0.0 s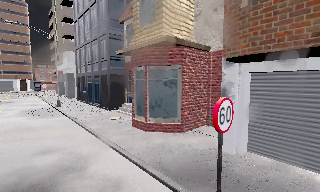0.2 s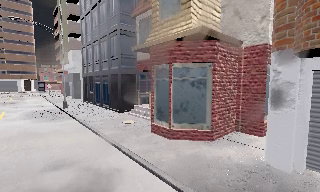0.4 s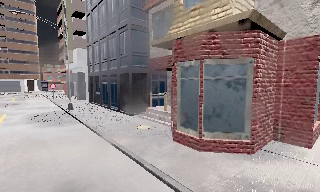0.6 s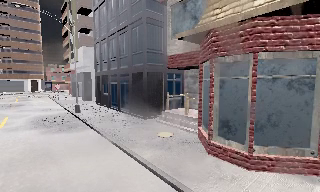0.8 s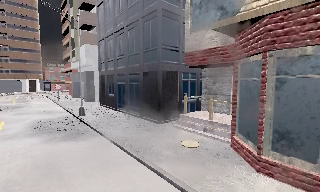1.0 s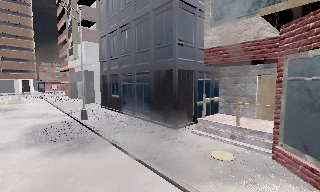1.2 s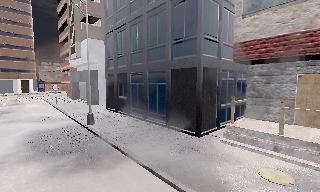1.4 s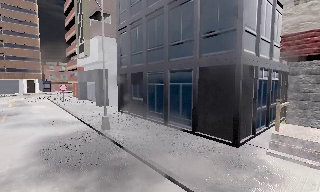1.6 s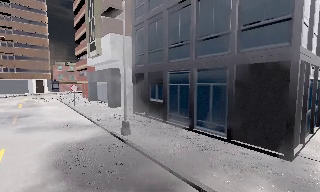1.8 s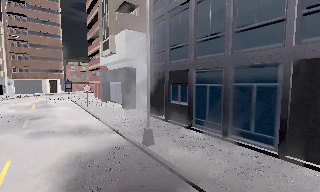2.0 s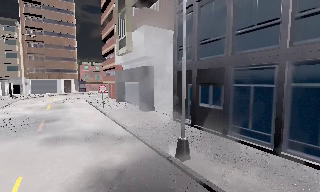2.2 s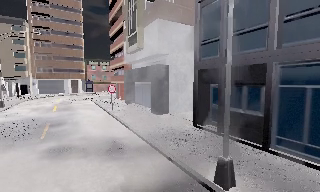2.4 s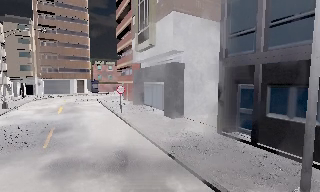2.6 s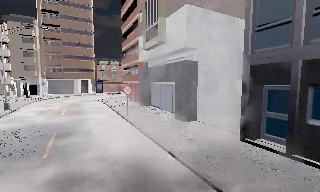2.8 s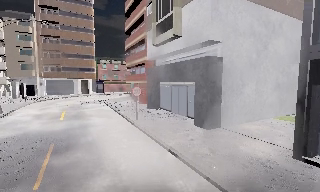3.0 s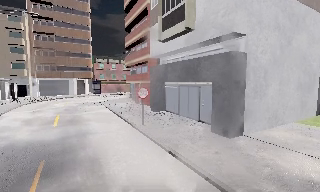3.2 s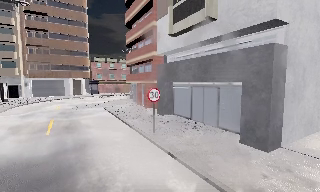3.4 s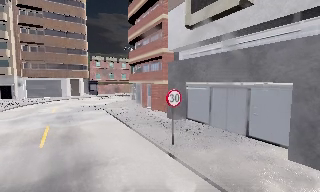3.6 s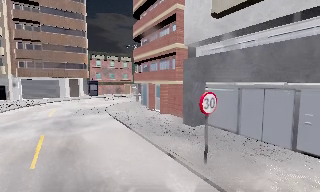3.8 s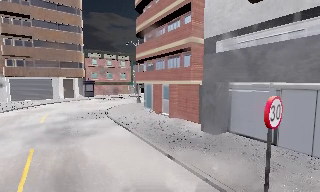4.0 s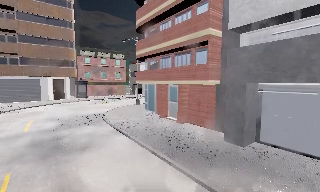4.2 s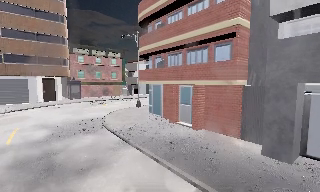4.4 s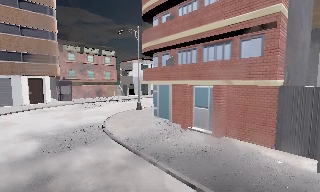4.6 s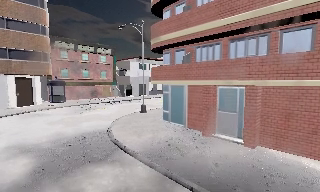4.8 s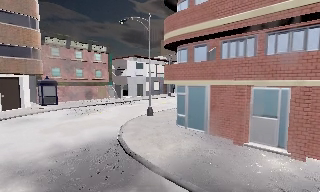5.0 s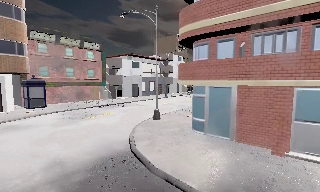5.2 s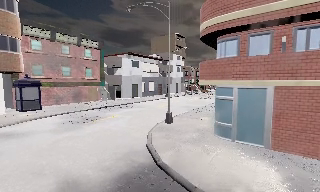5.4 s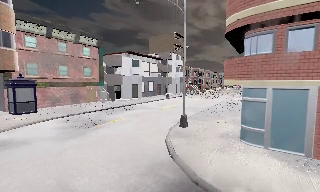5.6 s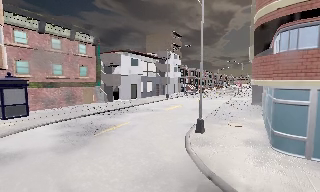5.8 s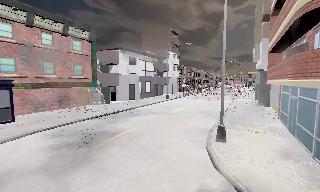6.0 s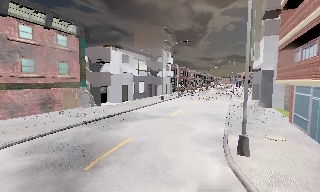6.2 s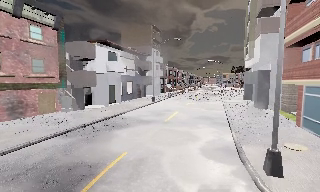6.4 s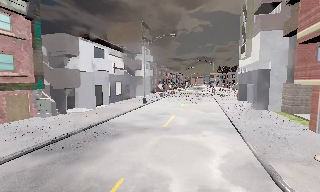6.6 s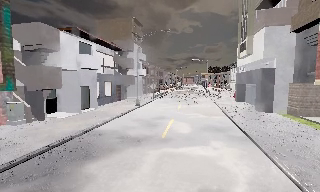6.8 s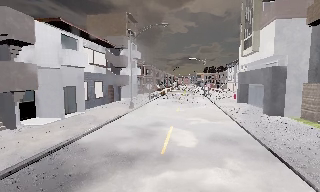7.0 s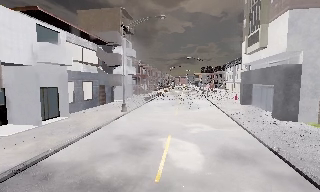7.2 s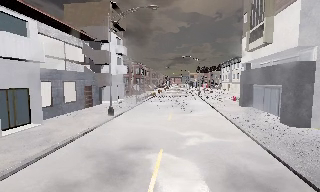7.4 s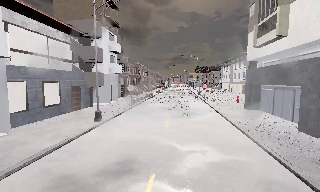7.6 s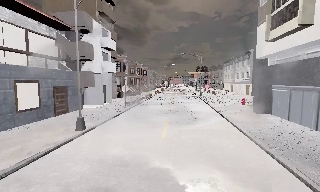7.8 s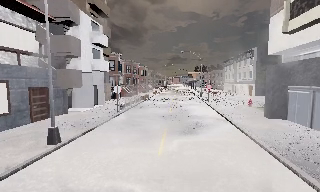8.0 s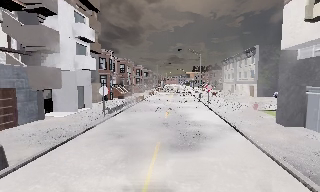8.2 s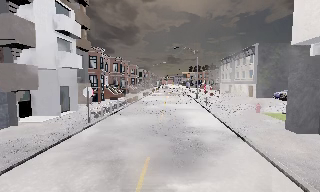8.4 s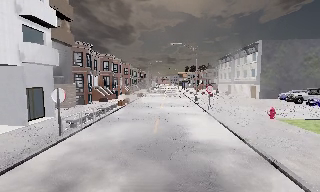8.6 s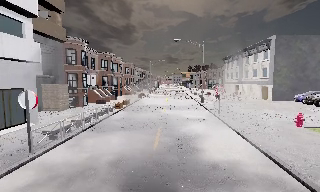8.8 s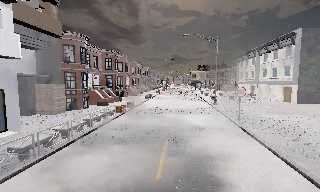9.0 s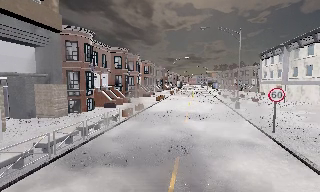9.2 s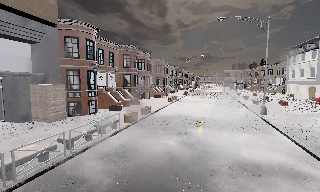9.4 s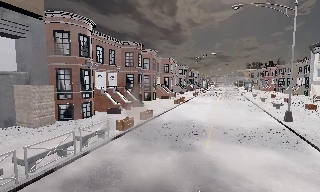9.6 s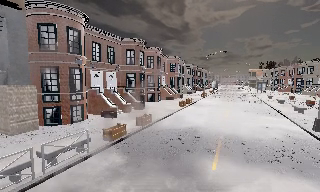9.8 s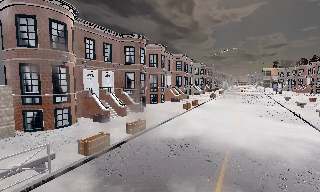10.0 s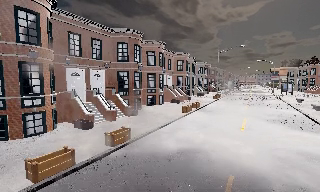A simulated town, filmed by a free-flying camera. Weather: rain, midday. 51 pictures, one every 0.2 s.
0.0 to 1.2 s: The camera travels forward and to its left, about 9 m, so what stands in front looms larger.
1.2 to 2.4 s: The camera swings to its left by about 15 degrees, and the scene slides to the right. It travels forward and to its left, about 9 m, so what stands in front looms larger.
2.4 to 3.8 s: The camera travels forward and to its left, about 12 m, so what stands in front looms larger.
3.8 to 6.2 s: The camera pans to its right, which is clockwise from overhead, by about 35 degrees. It travels forward and to its left, about 20 m.
6.2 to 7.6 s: The camera swings to its right by about 10 degrees, and the scene slides to the left. It travels forward, about 12 m, so what stands in front looms larger.
7.6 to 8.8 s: The camera travels forward, about 12 m, so what stands in front looms larger.
8.8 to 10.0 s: The camera pans to its left, which is counterclockwise from overhead, by about 25 degrees. It travels forward, about 11 m, so what stands in front looms larger.
The film runs forward here.
